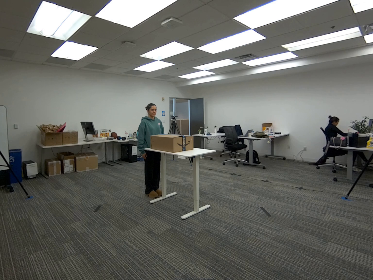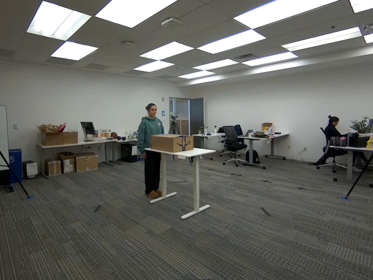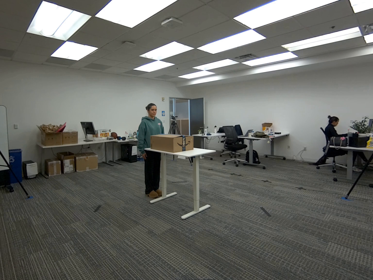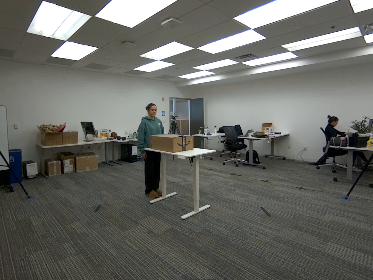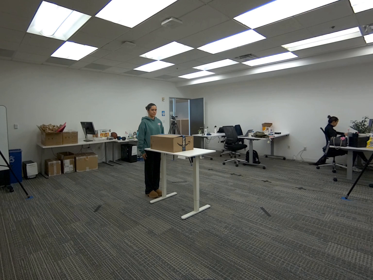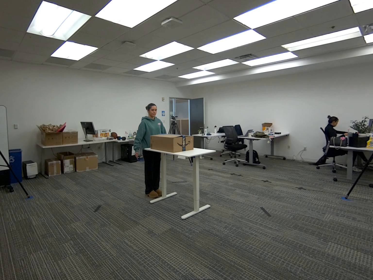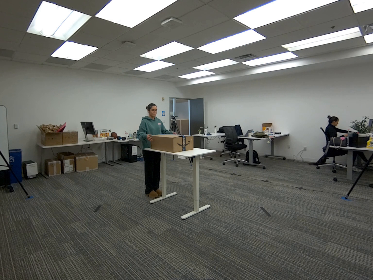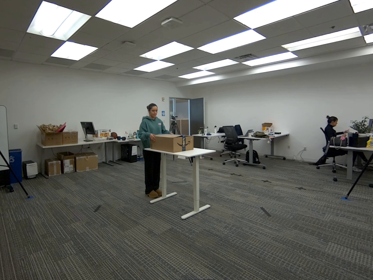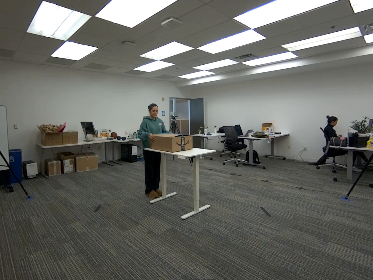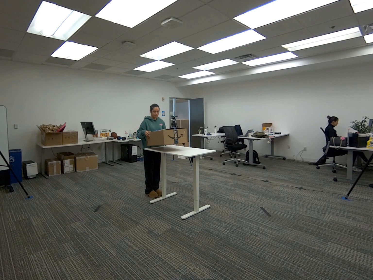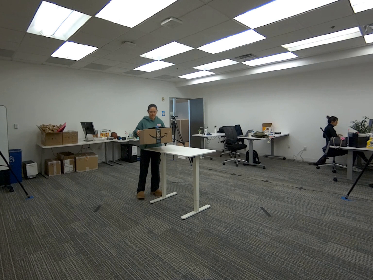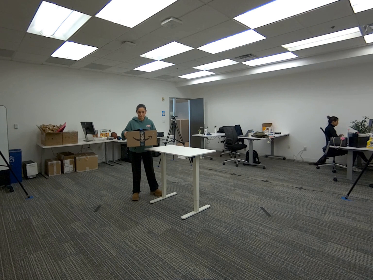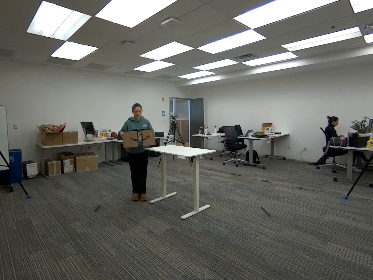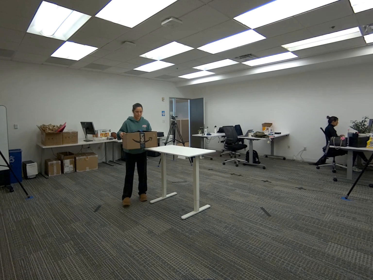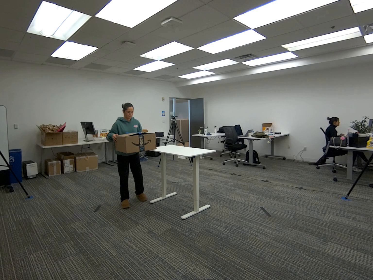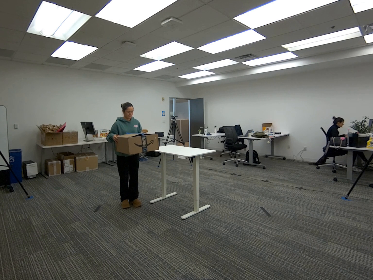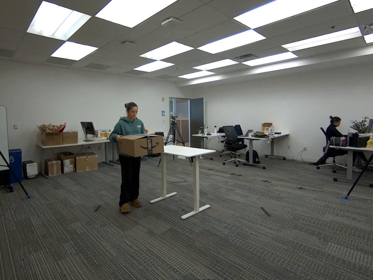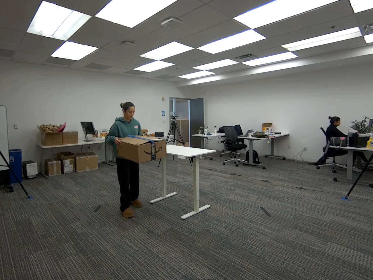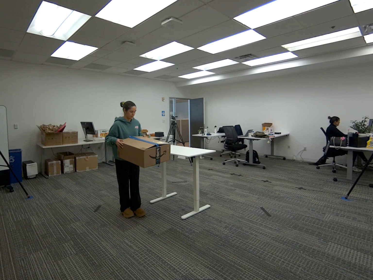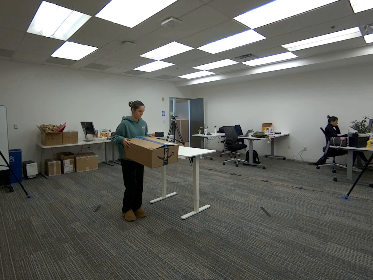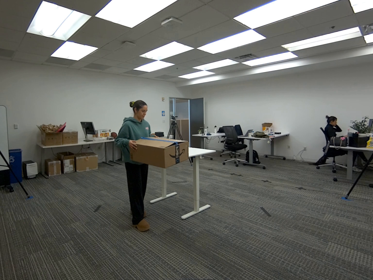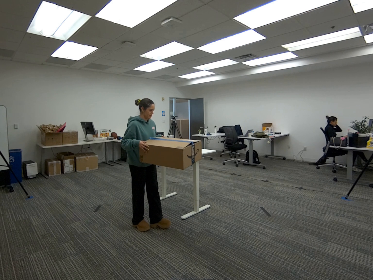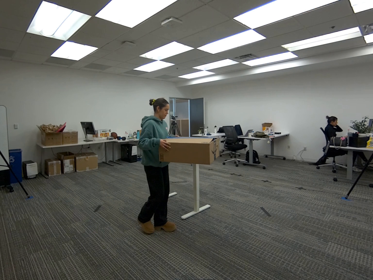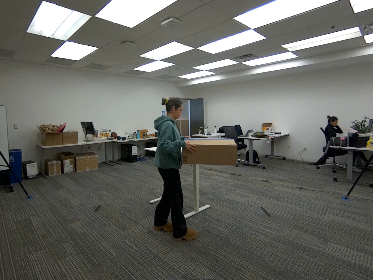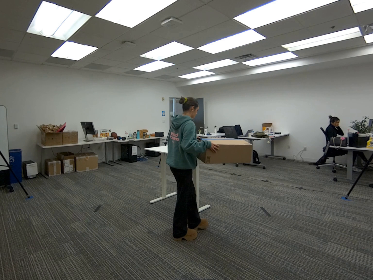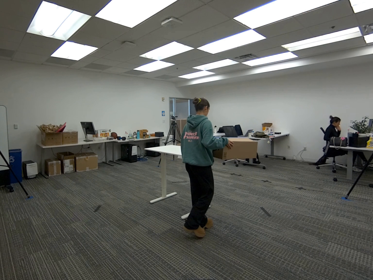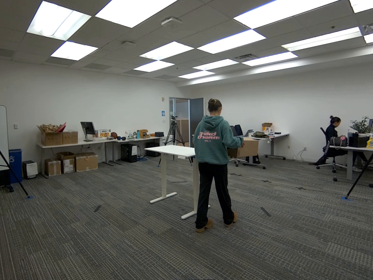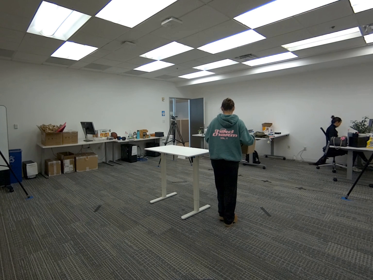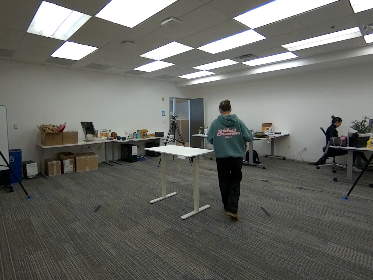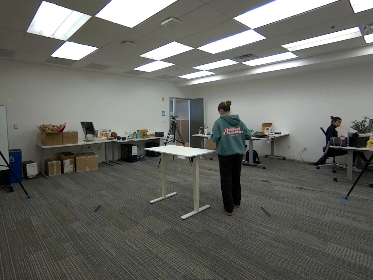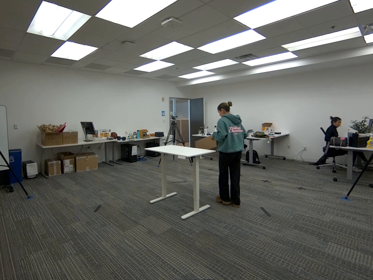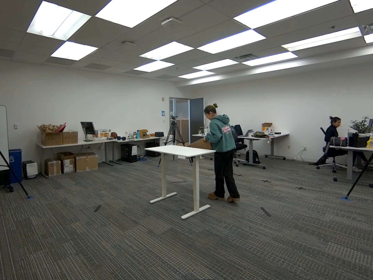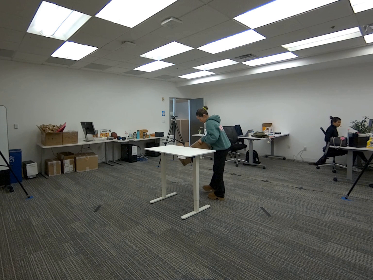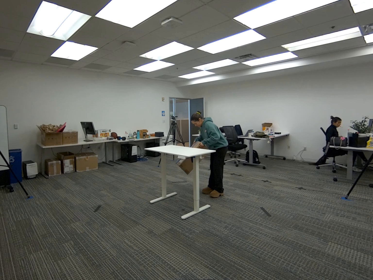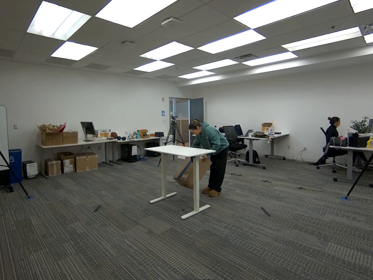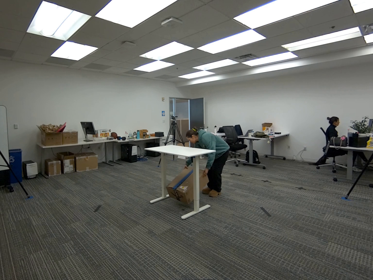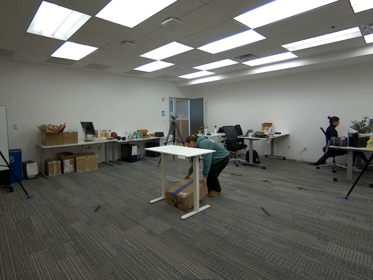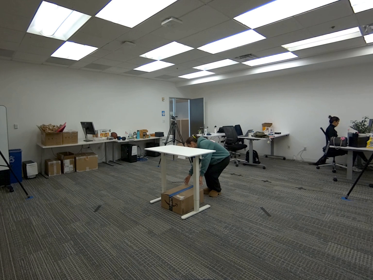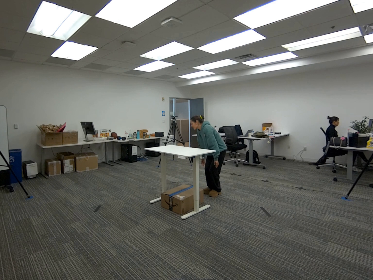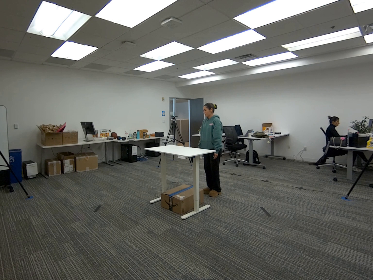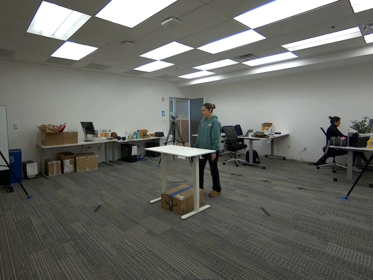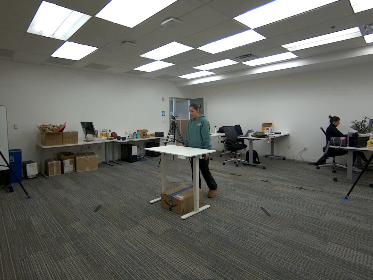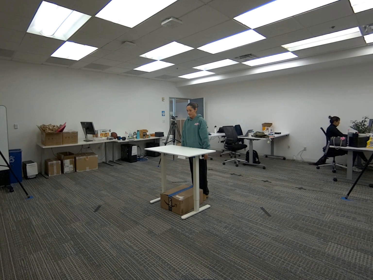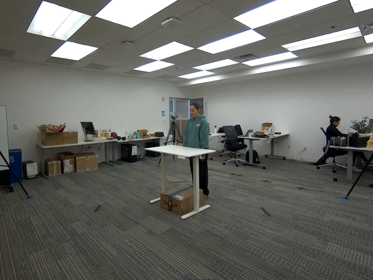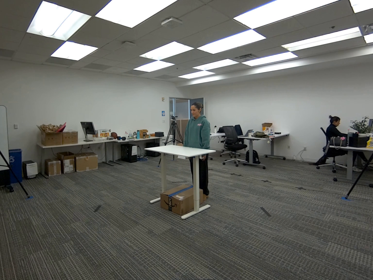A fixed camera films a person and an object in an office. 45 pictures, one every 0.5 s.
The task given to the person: Pick up the big brown cardboard box from the white desk and place it to the ground.
